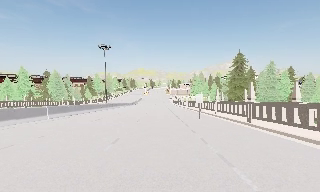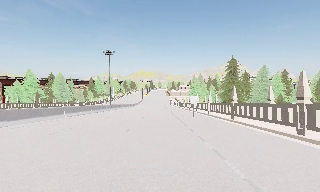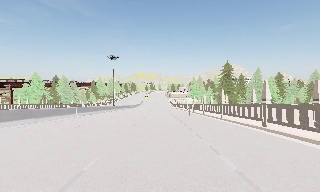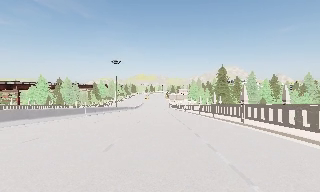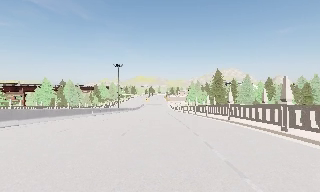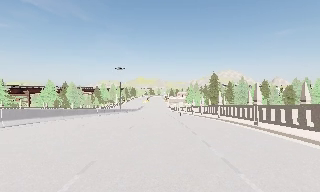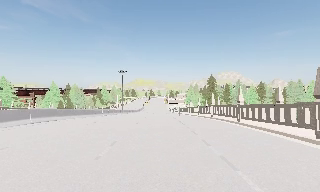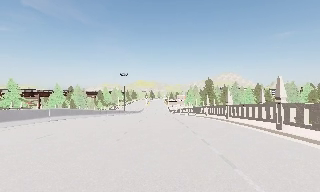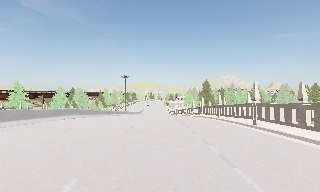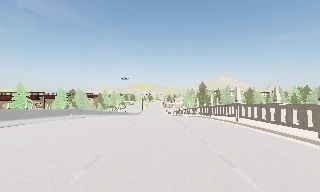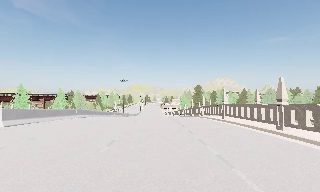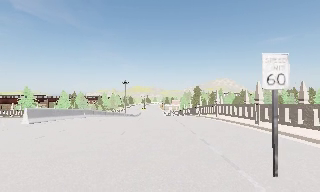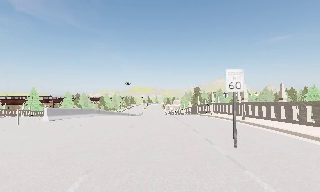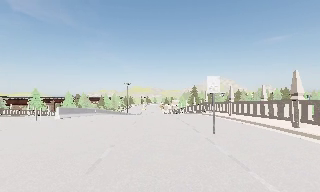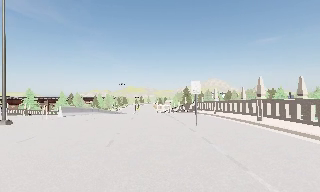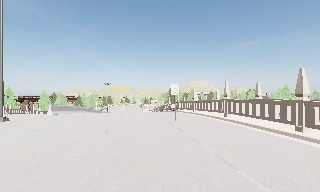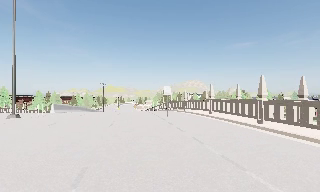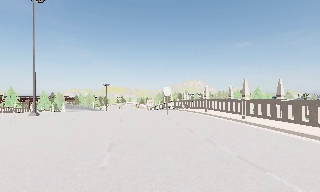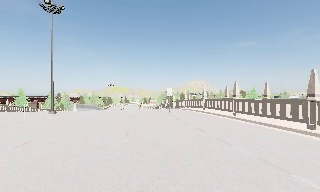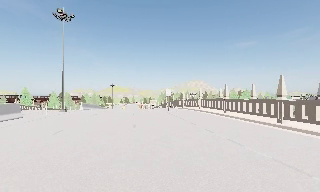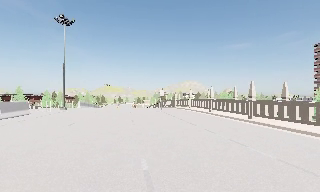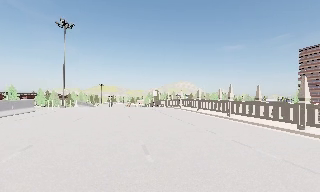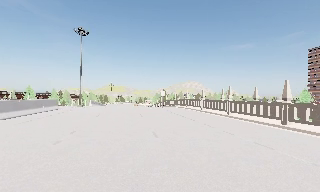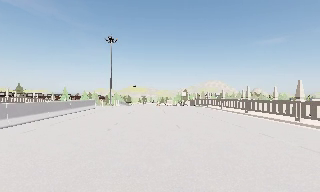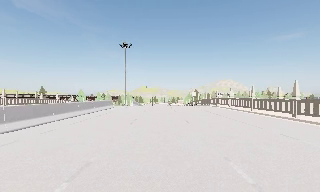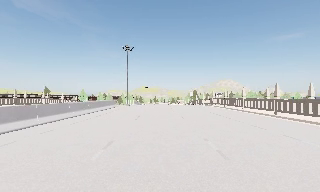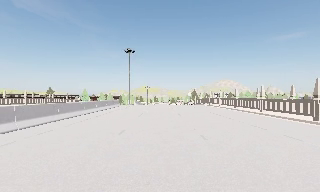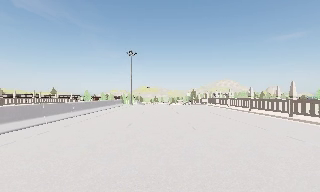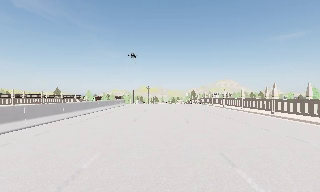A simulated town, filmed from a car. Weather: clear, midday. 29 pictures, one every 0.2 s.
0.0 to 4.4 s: The camera pans to its right, which is clockwise from overhead, by about 10 degrees. It travels backward, about 45 m, so what stands in front gets smaller.
4.4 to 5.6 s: The camera swings to its left by about 10 degrees, and the scene slides to the right. It travels backward, about 11 m, so what stands in front gets smaller.
The film runs backward here.
